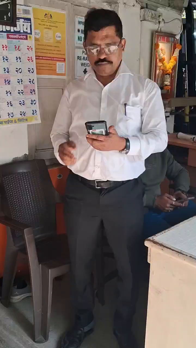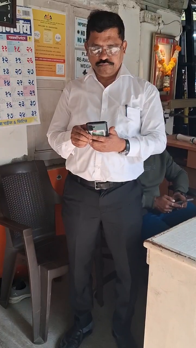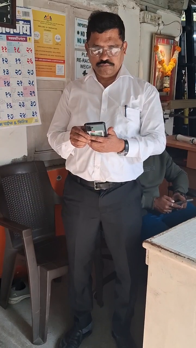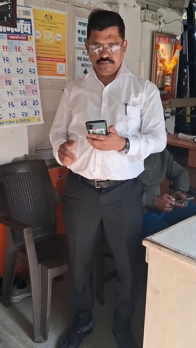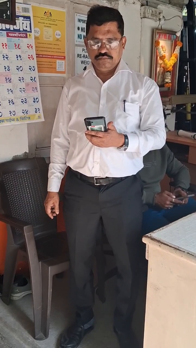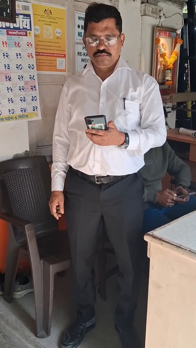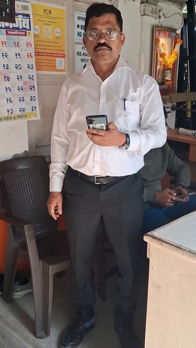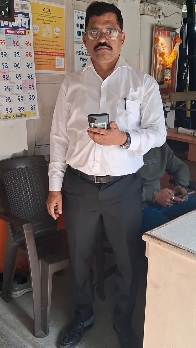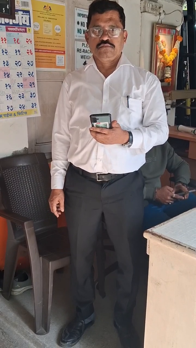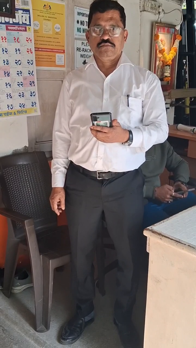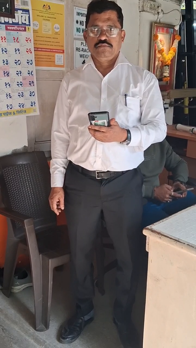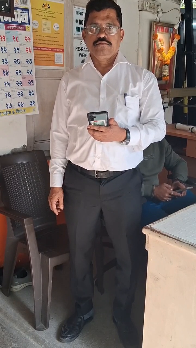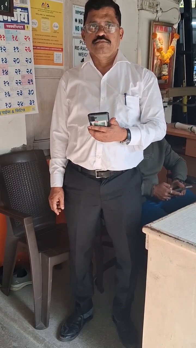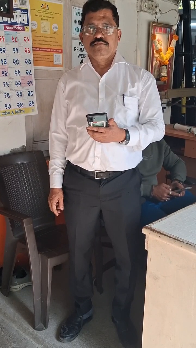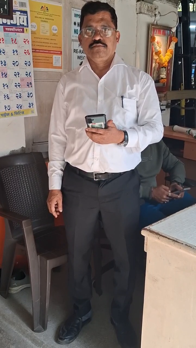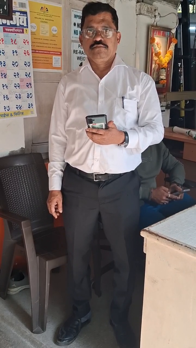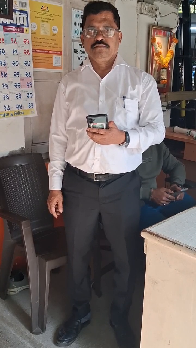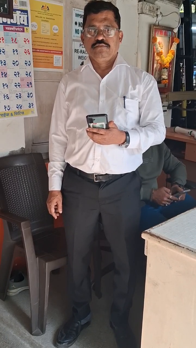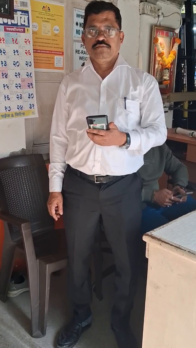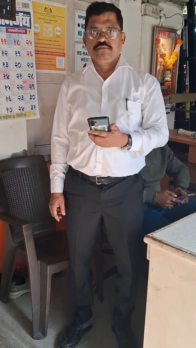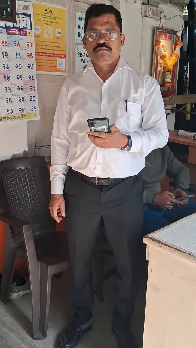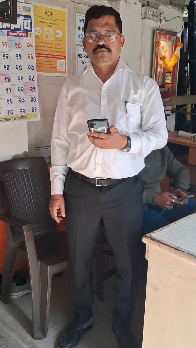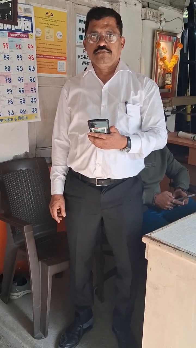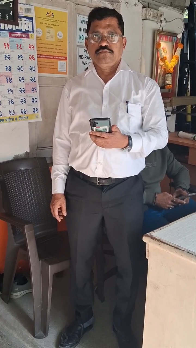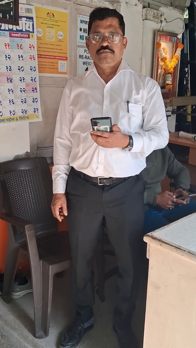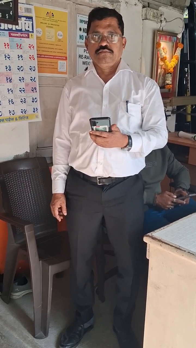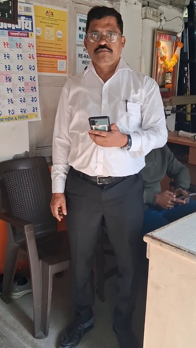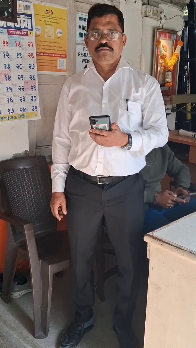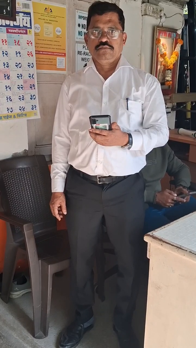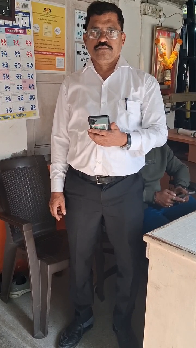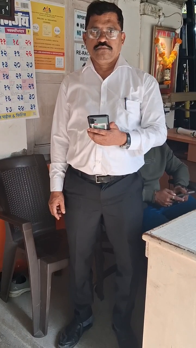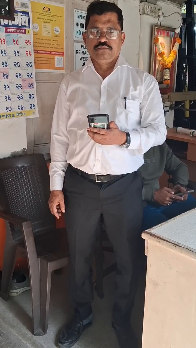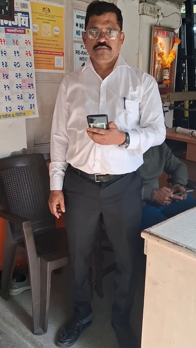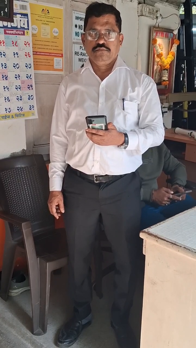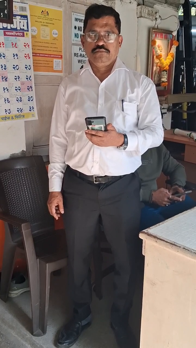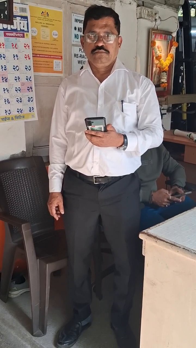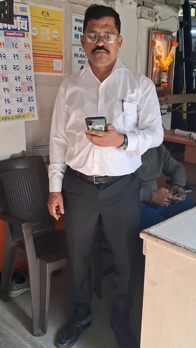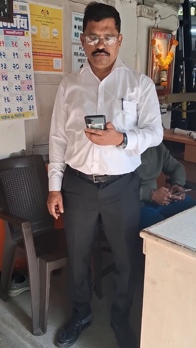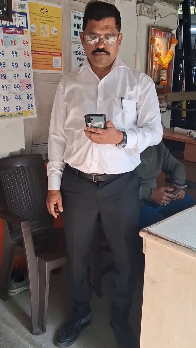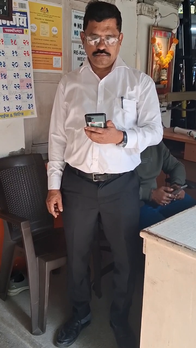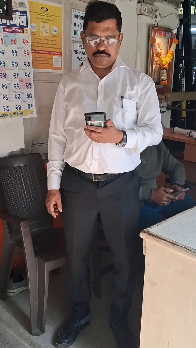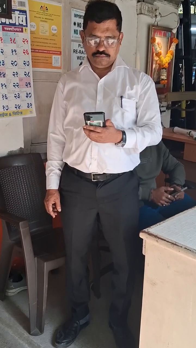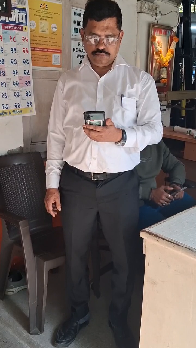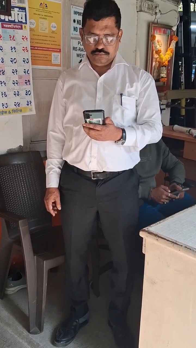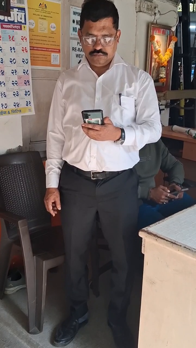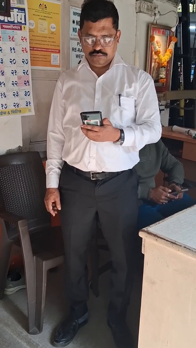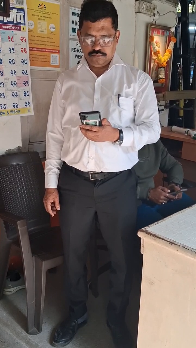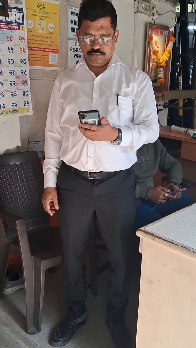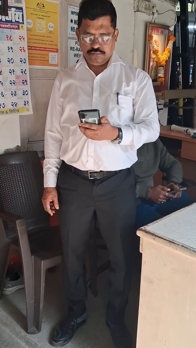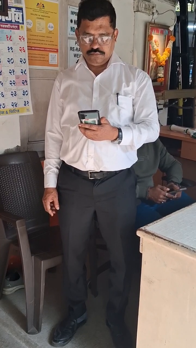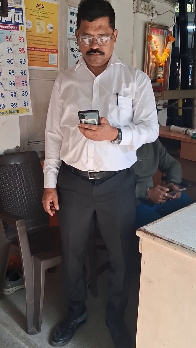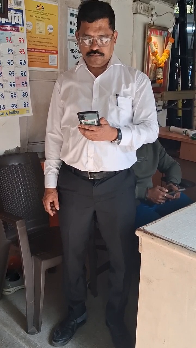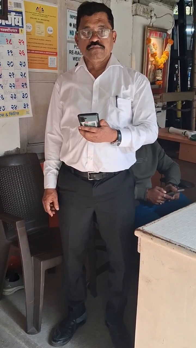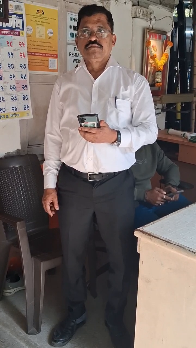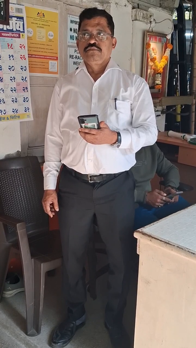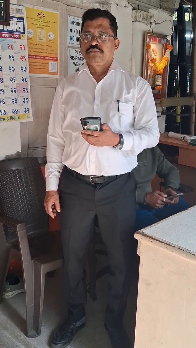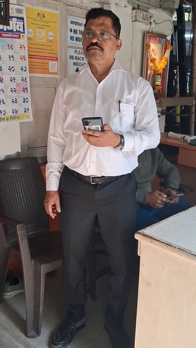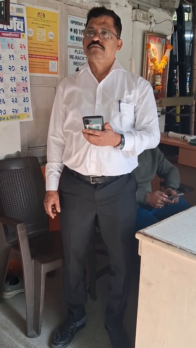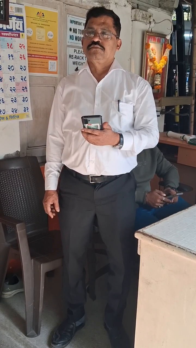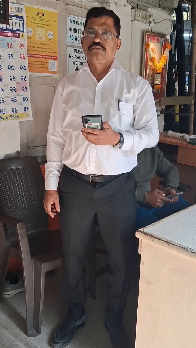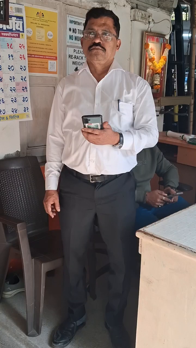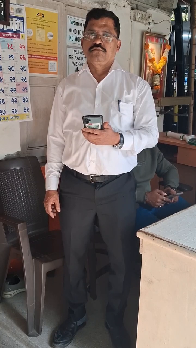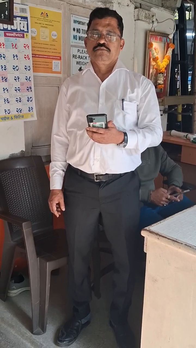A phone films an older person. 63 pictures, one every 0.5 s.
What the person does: Standing.
